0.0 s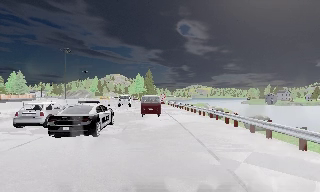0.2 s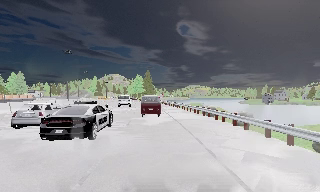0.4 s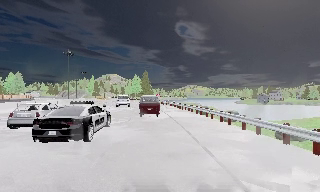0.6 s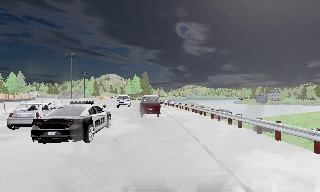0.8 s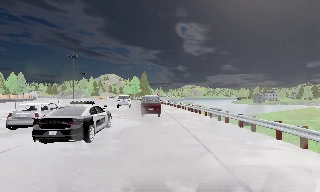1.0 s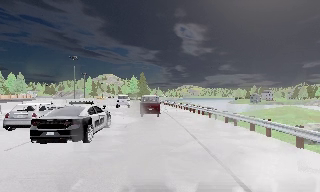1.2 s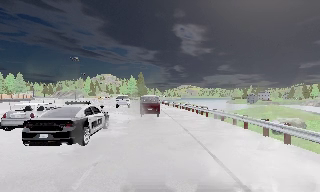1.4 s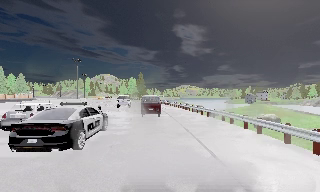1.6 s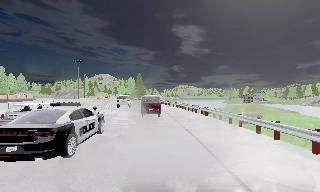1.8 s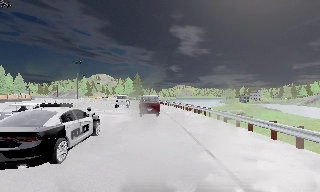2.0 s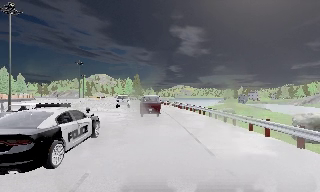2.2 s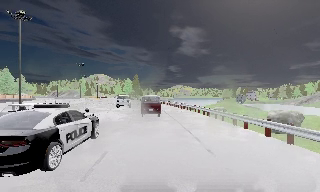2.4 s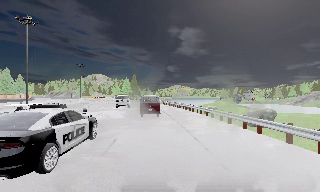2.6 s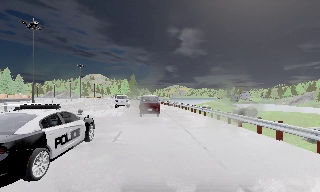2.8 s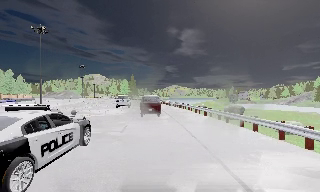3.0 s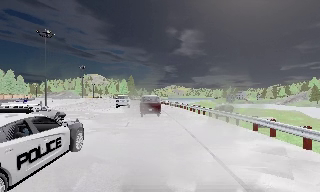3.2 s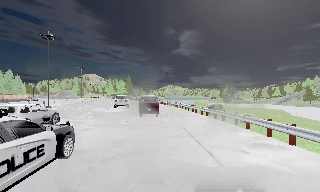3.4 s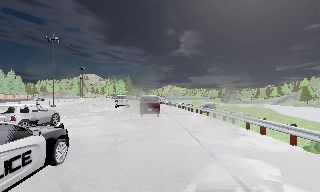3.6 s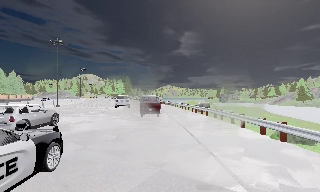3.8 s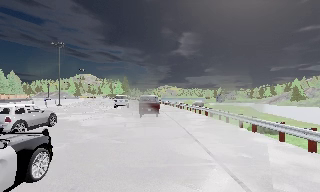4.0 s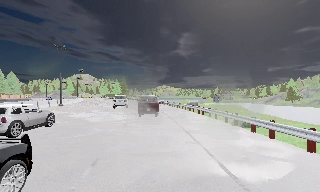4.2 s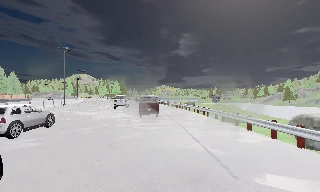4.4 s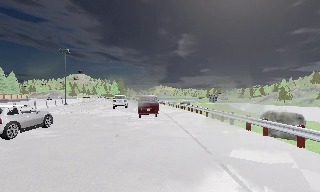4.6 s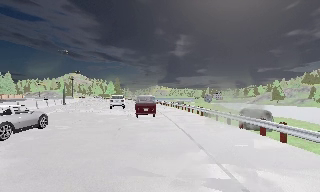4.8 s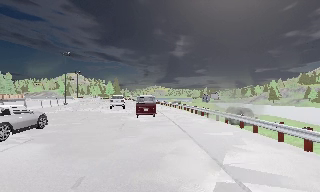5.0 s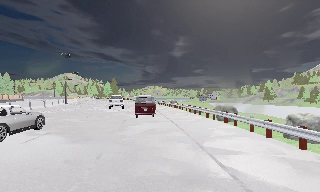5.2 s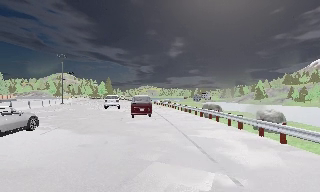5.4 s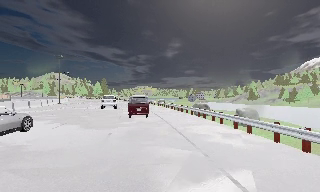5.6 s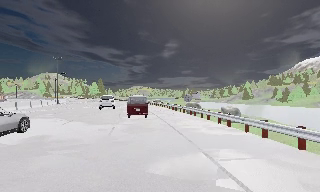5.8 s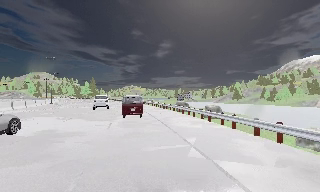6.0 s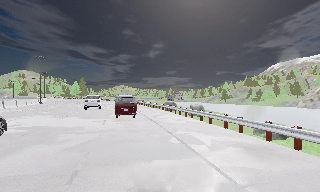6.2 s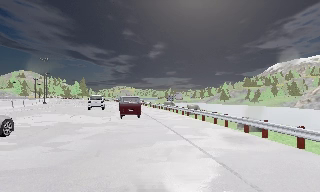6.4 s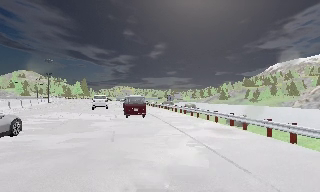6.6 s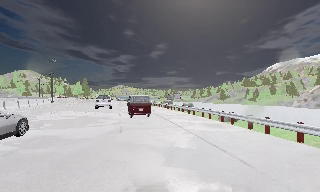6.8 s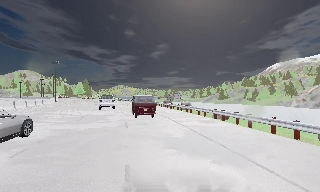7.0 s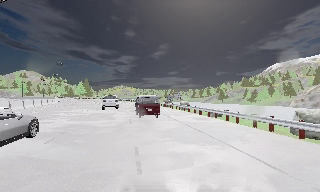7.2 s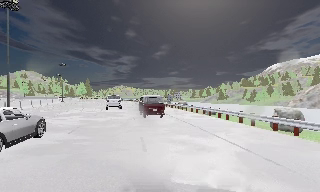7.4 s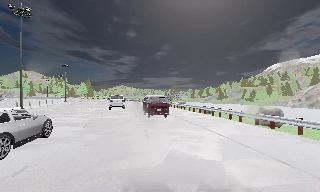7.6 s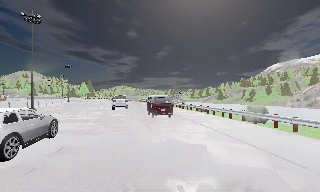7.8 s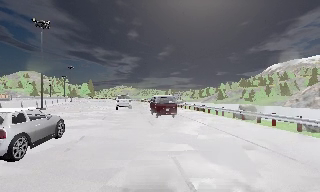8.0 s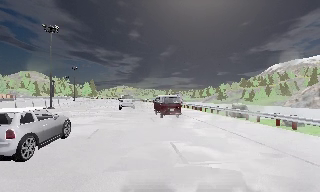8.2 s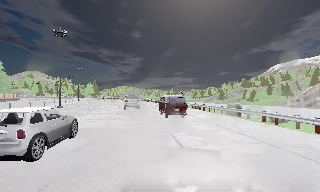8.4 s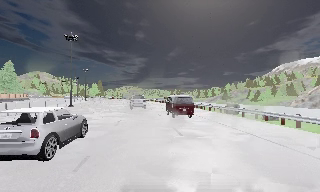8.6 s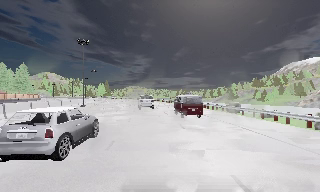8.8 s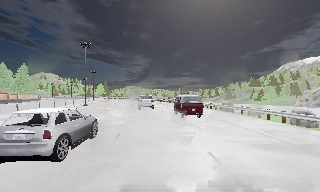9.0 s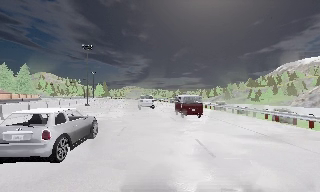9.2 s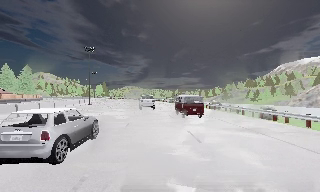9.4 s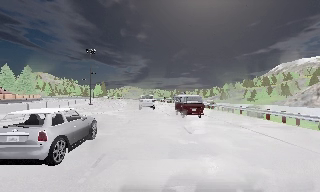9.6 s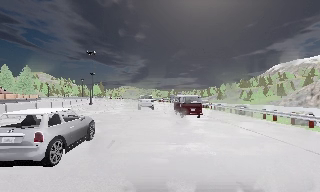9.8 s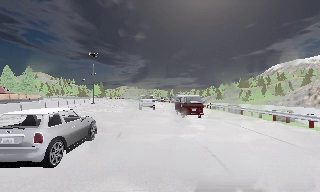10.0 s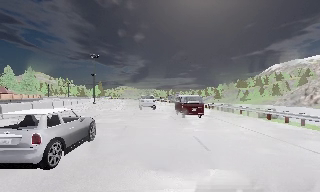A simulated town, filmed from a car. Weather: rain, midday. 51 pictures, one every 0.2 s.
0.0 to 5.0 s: The scene slides to the left, as the camera pans about 15 degrees to its right. It travels backward, about 40 m, so what stands in front gets smaller.
5.0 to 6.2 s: The camera swings to its right by about 10 degrees, and the scene slides to the left. It travels backward, about 9 m, so what stands in front gets smaller.
6.2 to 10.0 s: The camera travels backward, about 30 m, so what stands in front gets smaller.
The film runs backward here.
